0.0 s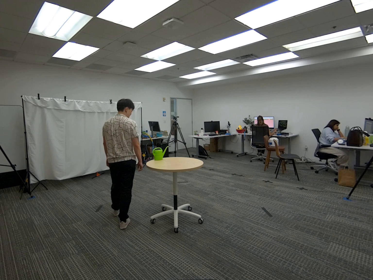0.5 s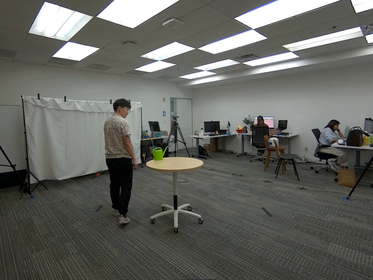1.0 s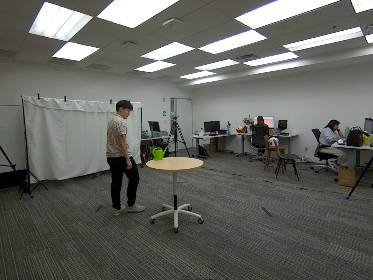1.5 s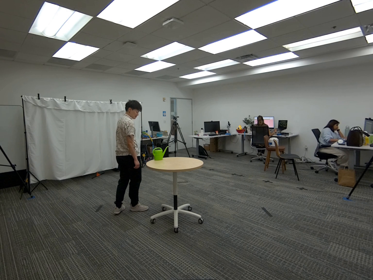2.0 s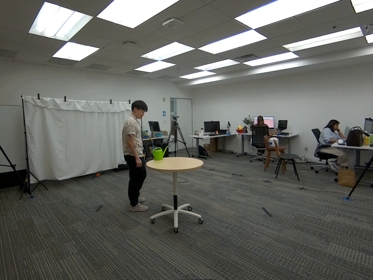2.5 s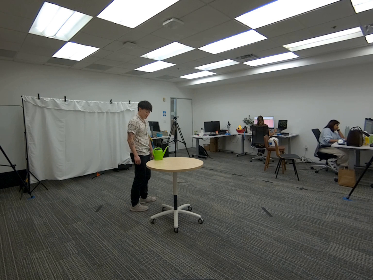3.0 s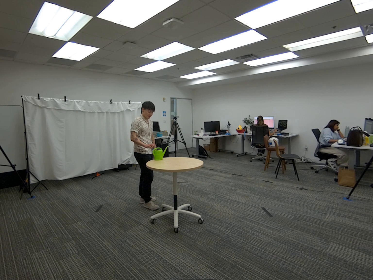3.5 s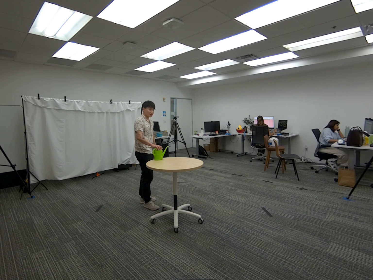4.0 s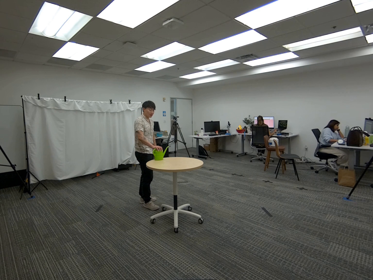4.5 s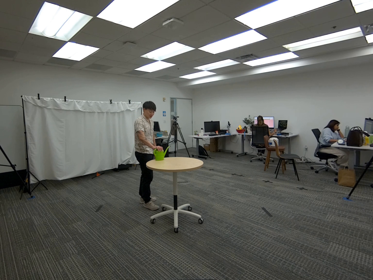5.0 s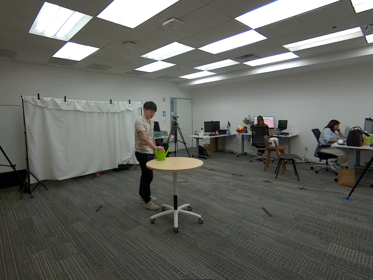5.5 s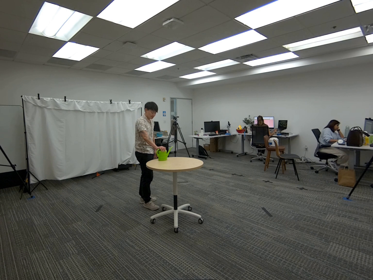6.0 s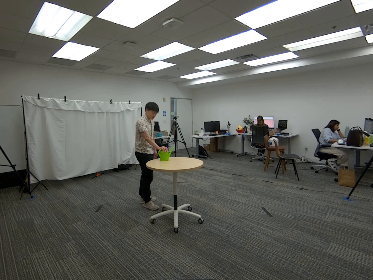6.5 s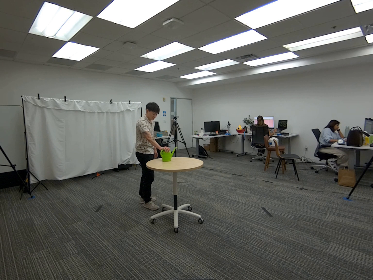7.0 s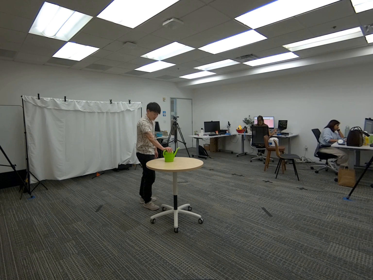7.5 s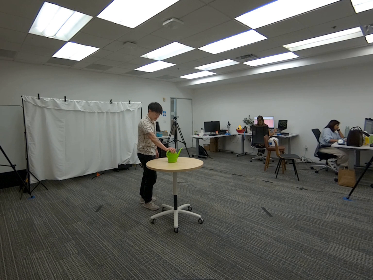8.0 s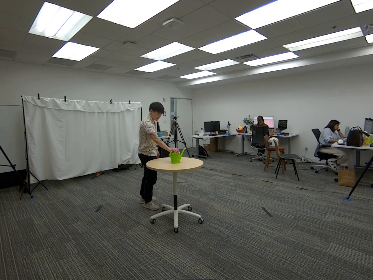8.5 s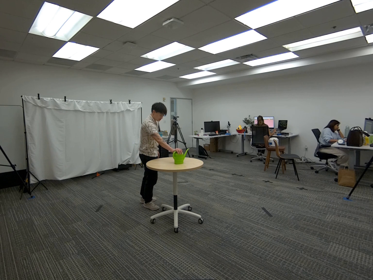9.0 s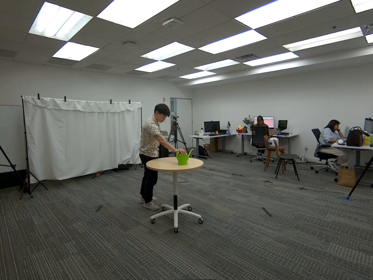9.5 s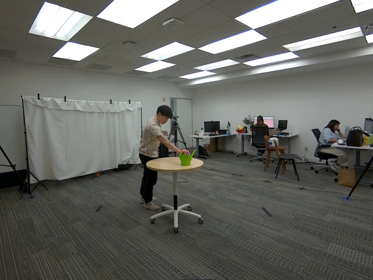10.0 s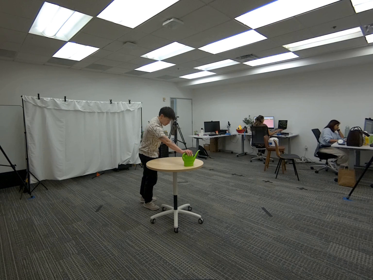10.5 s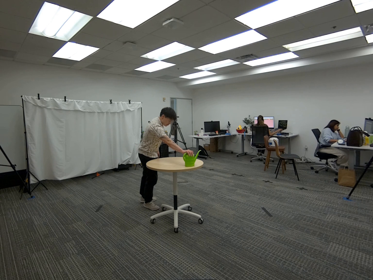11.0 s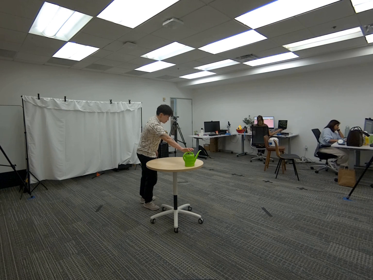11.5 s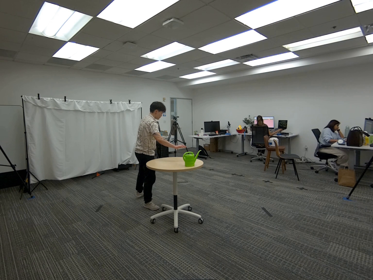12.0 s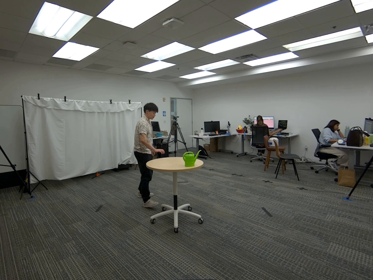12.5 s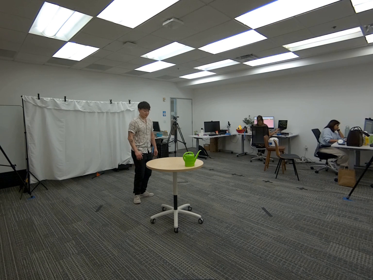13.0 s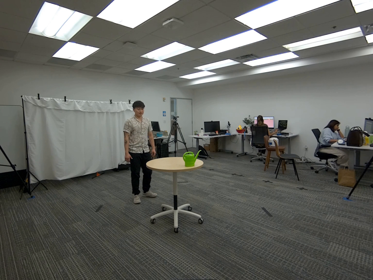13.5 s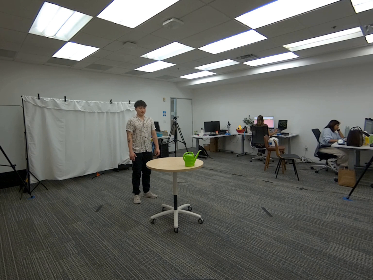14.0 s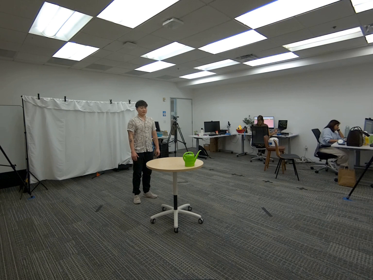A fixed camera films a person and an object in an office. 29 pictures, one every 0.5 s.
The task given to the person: Walk over to the watering can on the round table and push the watering can away from you using your right hand.
